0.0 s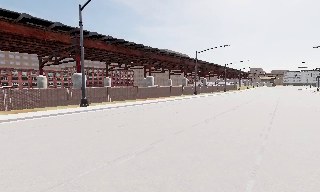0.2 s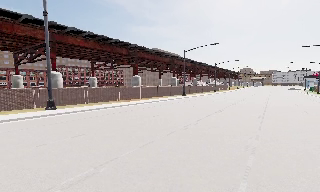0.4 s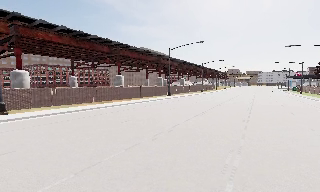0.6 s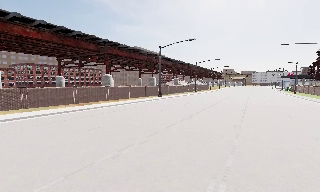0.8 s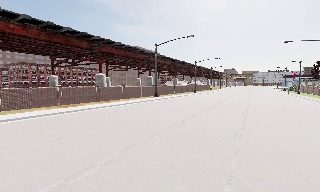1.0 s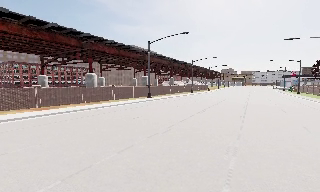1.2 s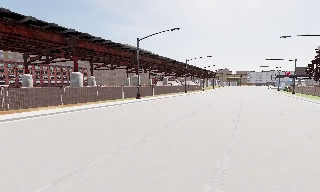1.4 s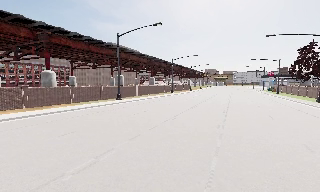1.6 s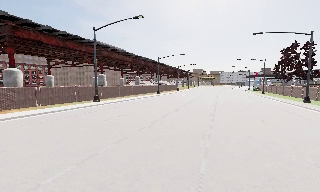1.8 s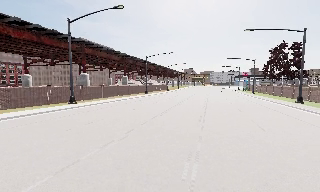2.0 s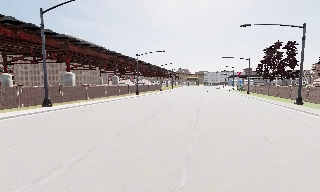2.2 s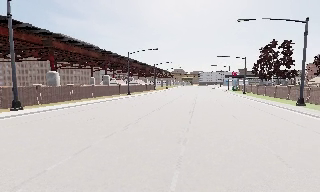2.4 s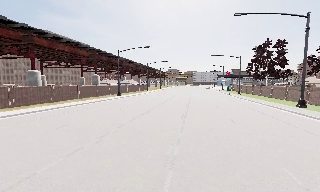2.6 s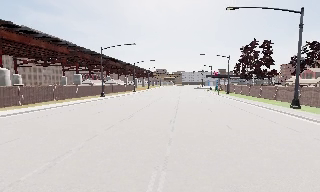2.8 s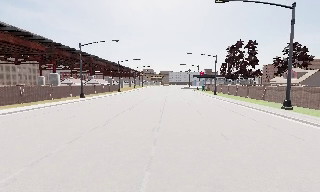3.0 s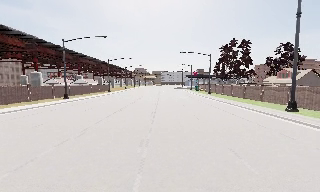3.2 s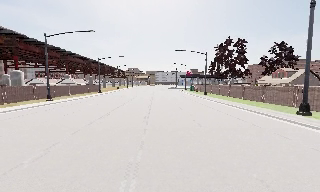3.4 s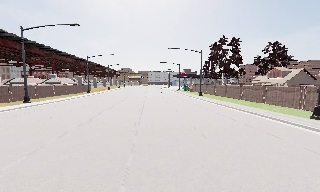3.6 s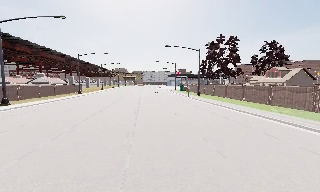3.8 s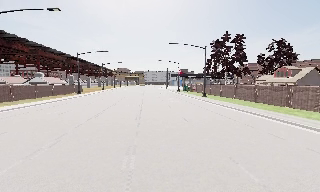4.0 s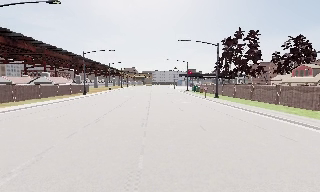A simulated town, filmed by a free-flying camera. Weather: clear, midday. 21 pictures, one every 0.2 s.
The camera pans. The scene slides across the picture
to the left.
The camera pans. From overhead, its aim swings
clockwise.
0.0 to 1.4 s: The camera swings to its right by about 15 degrees, and the scene slides to the left. It travels forward and to its right, about 15 m, so what stands in front looms larger.
1.4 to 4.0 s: The scene slides to the left, as the camera pans about 25 degrees to its right. It travels forward, about 30 m, so what stands in front looms larger.
The film runs forward here.
